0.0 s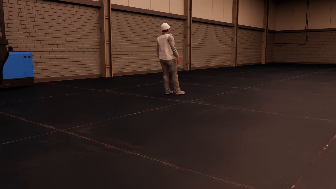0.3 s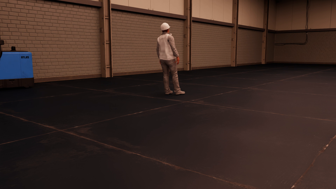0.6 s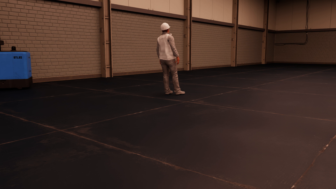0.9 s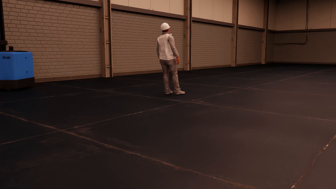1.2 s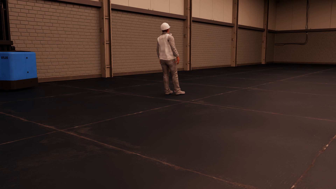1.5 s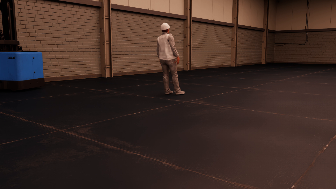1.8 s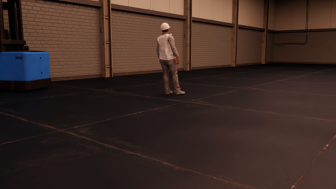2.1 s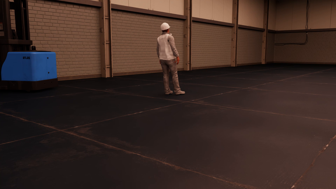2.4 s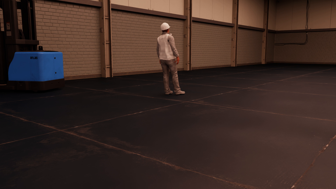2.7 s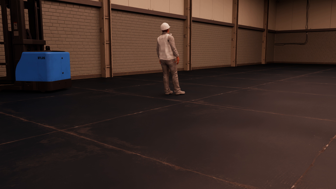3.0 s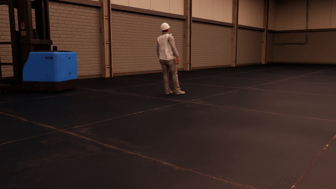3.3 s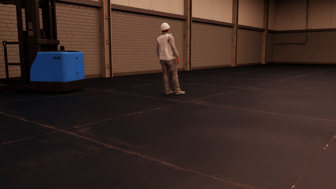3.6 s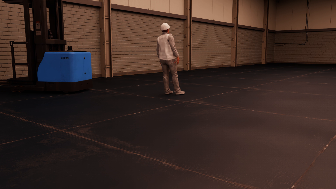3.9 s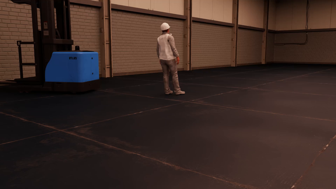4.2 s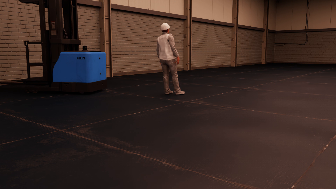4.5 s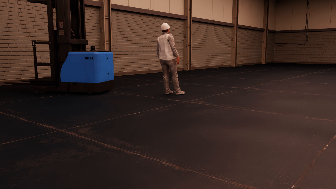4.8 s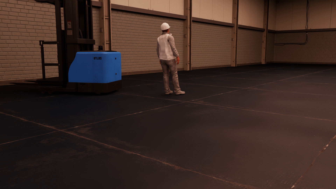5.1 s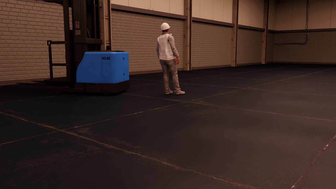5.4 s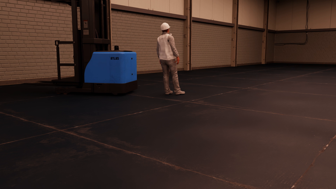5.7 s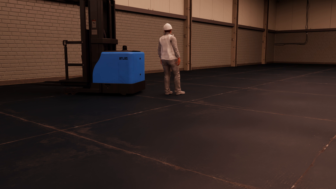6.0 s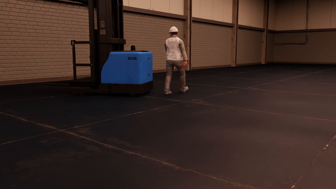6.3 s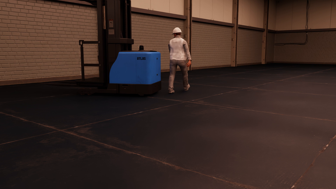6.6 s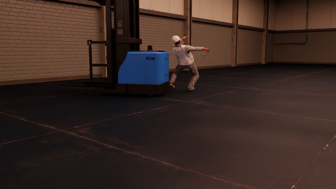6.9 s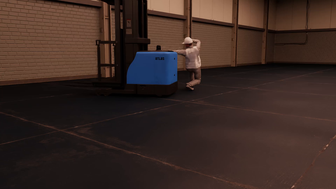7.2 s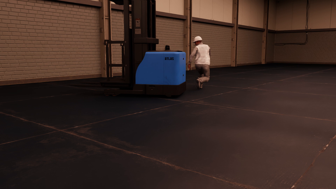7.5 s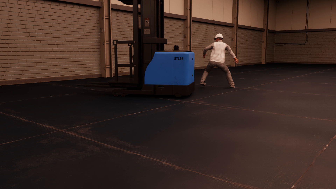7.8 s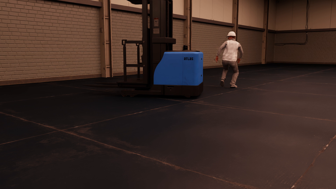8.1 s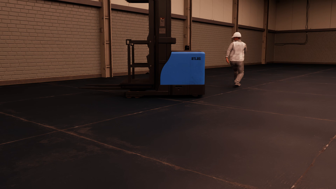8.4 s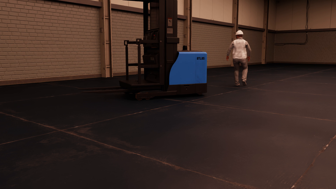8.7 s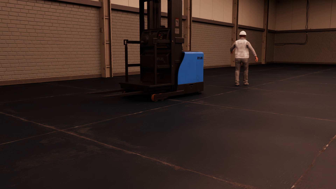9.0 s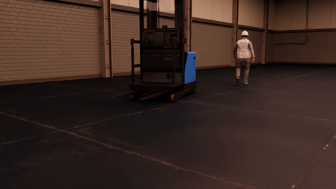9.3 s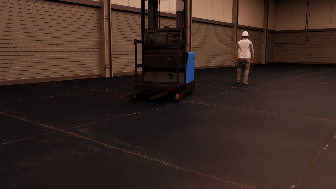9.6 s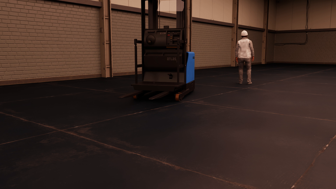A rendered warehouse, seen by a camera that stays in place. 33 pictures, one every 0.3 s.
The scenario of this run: Near miss between a forklift and a person.
